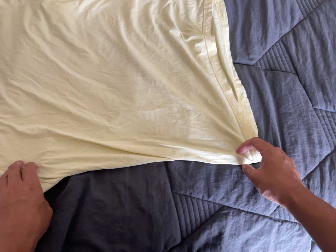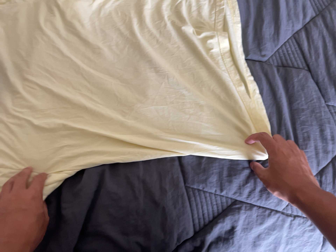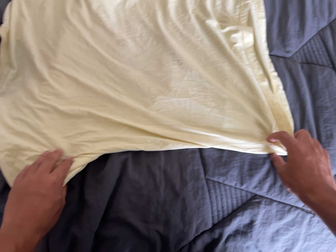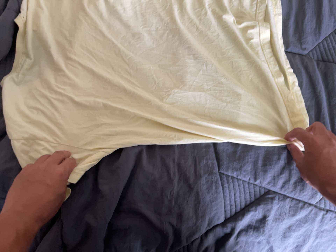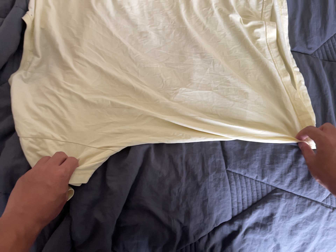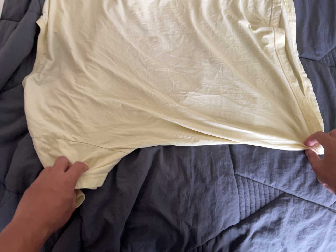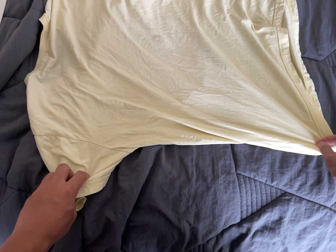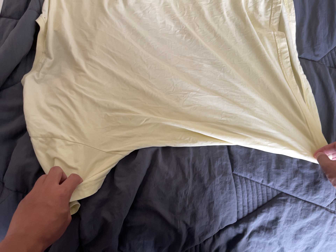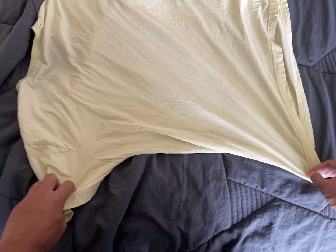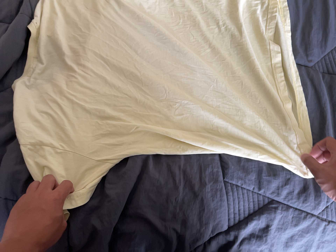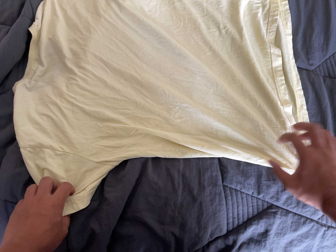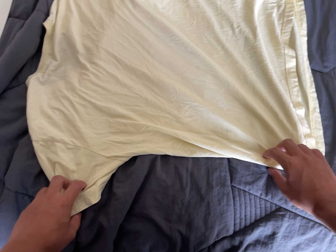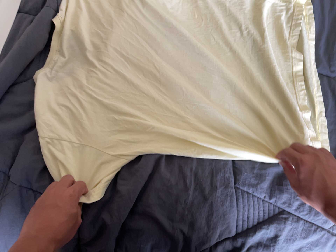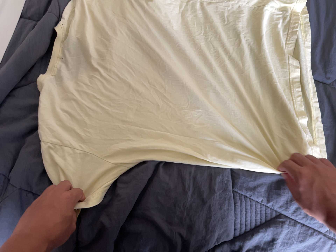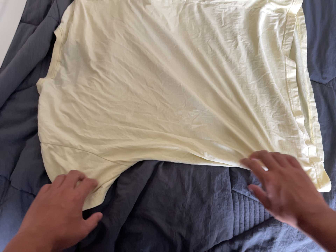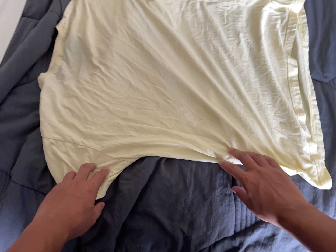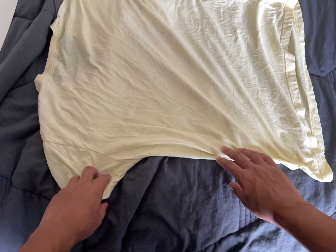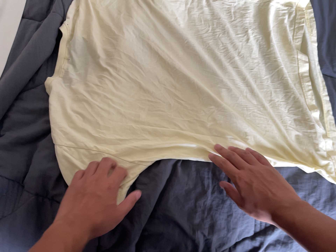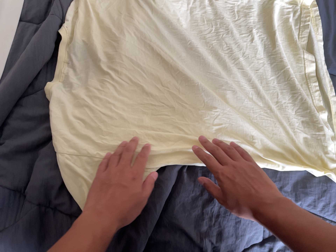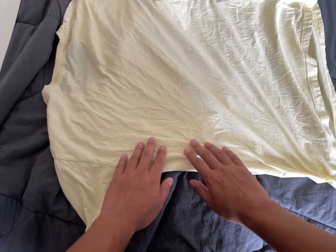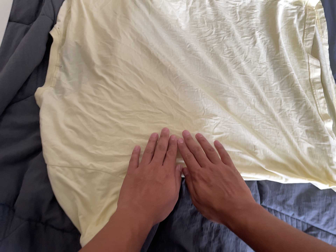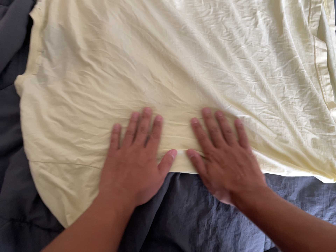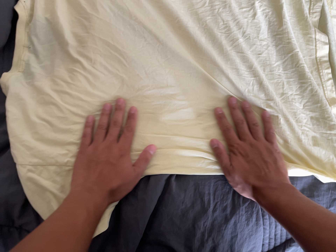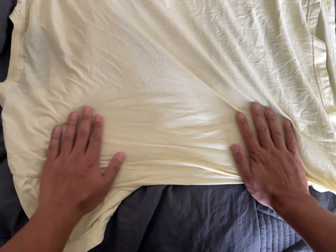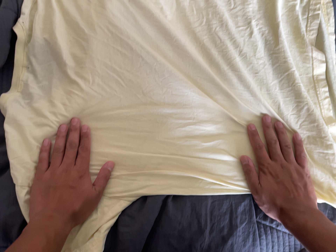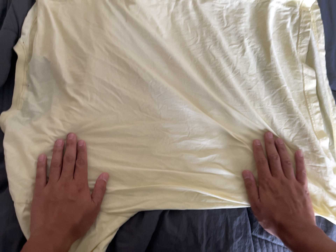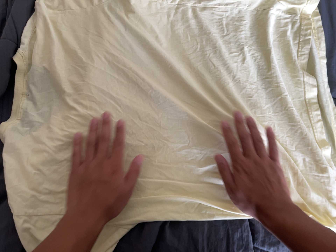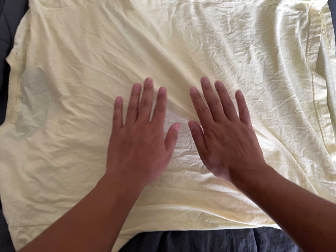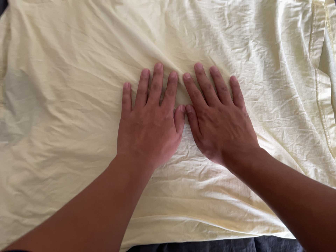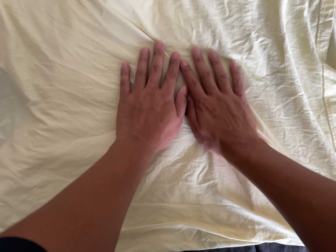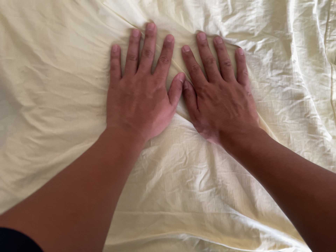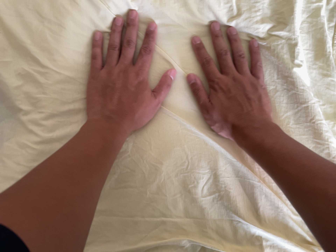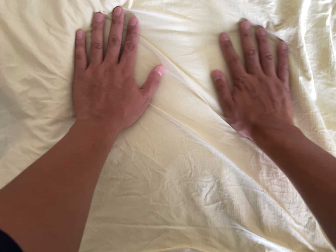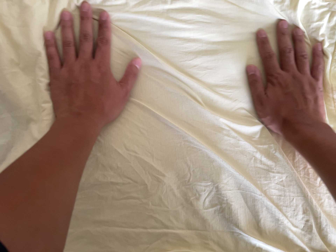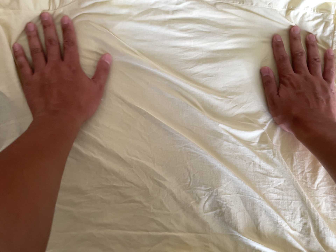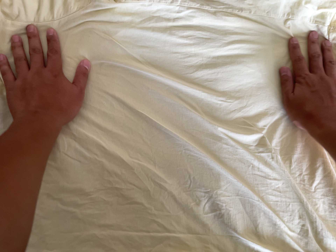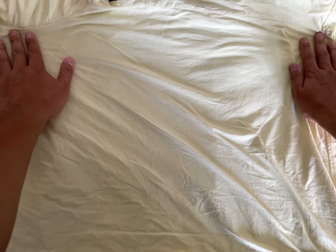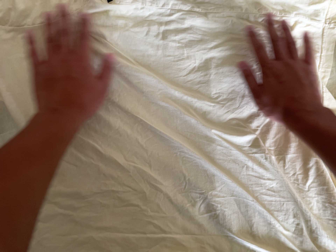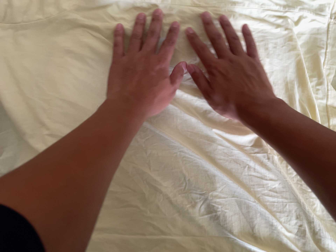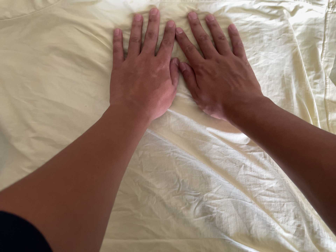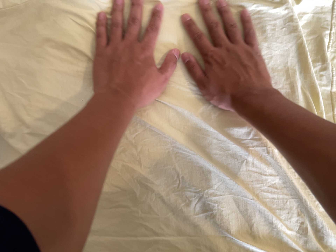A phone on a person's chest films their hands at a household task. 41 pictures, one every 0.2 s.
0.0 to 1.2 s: The camera travels to its left, about 12 cm, so close, fixed things drift to the right.
1.2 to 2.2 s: The camera shifts only a little, or ends up much as it began.
2.2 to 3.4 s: The camera travels to its left, about 7 cm.
3.4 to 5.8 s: The camera travels toward the top of its view and forward, about 28 cm. Its aim tips toward the bottom of its view by about 15 degrees.
5.8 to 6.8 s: The camera travels toward the top of its view, about 6 cm, so close, fixed things drift downward.
6.8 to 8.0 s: The camera shifts only a little, or ends up much as it began.
The film runs forward here.
